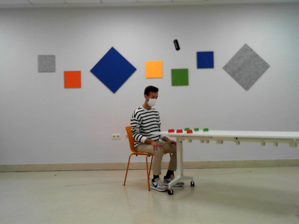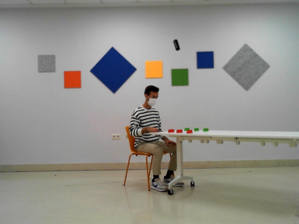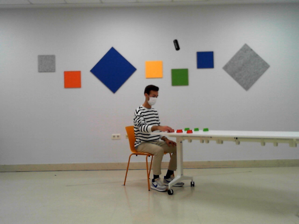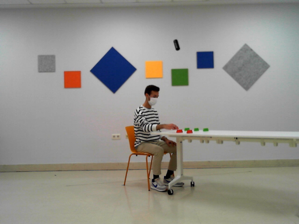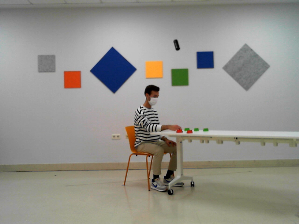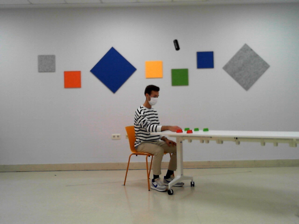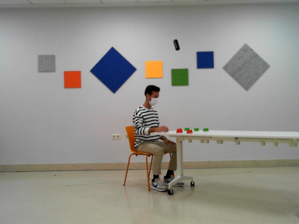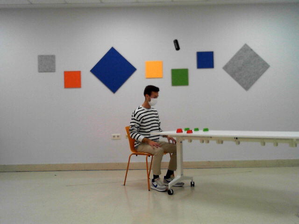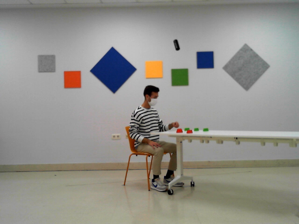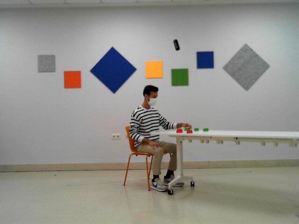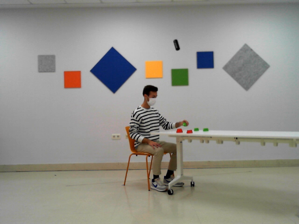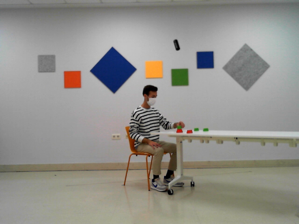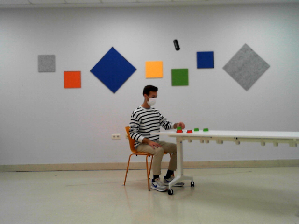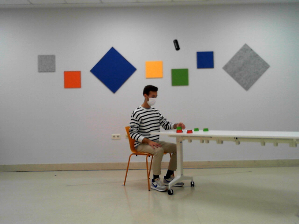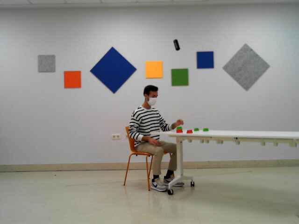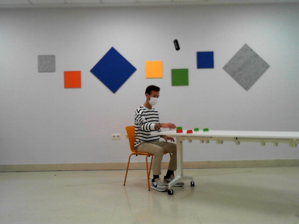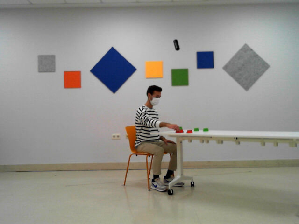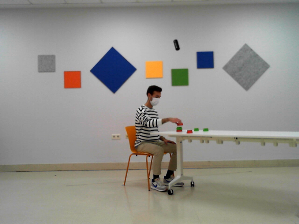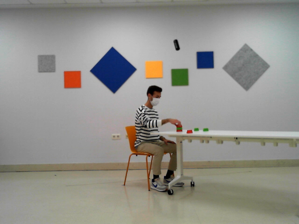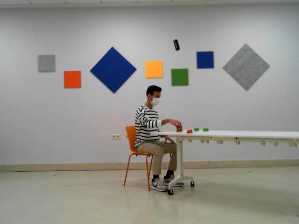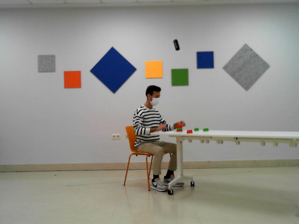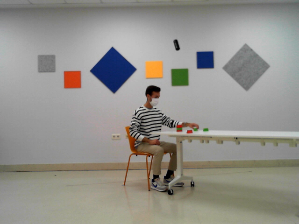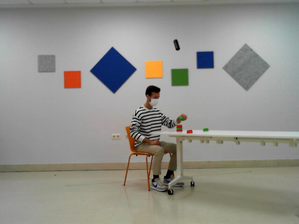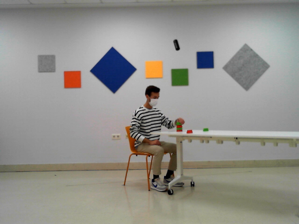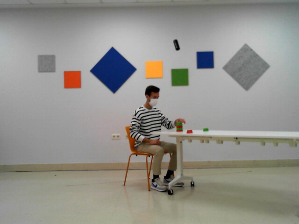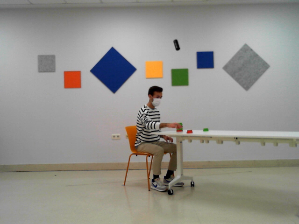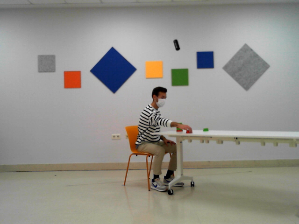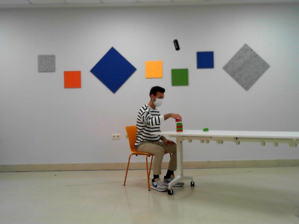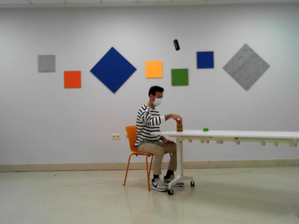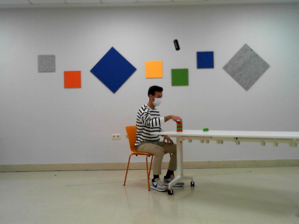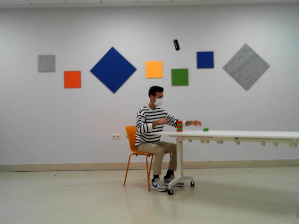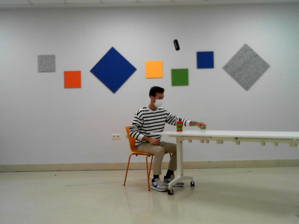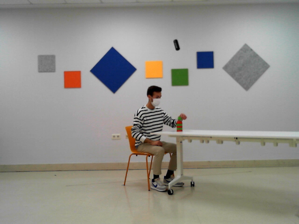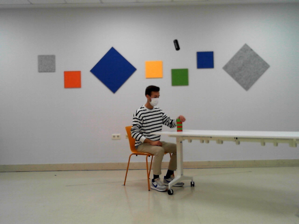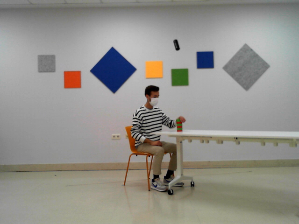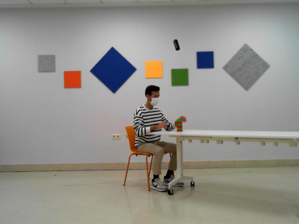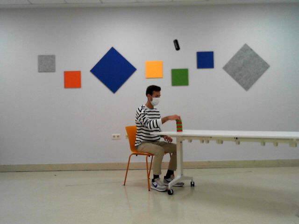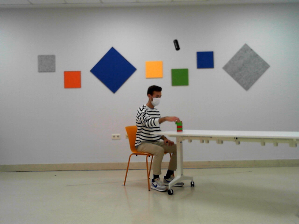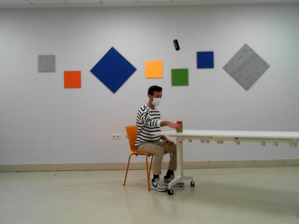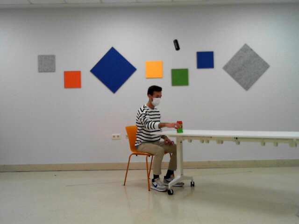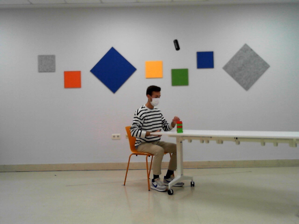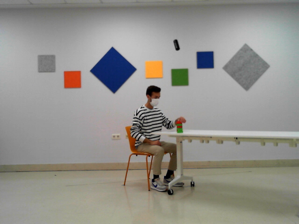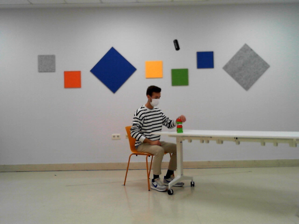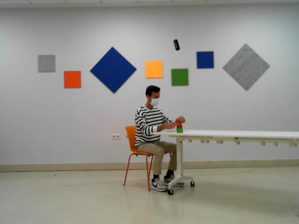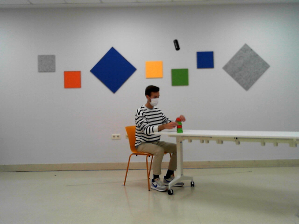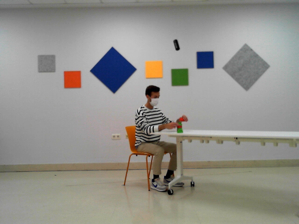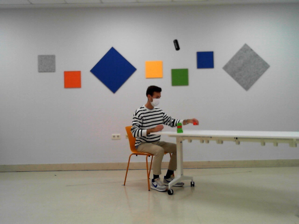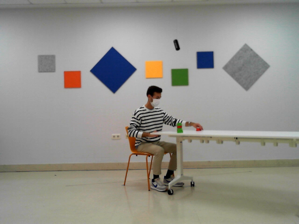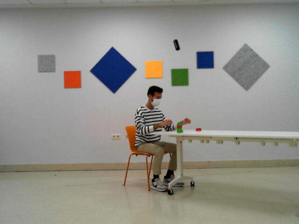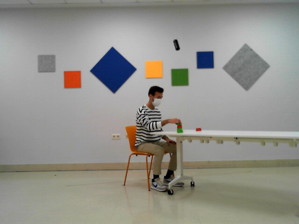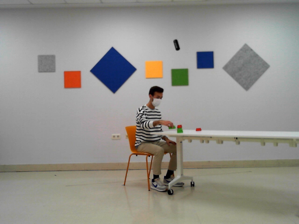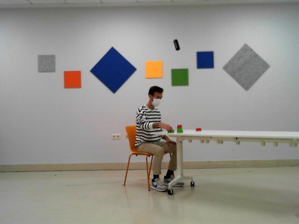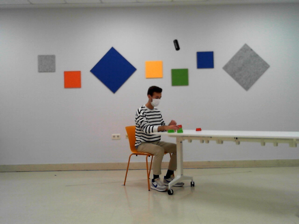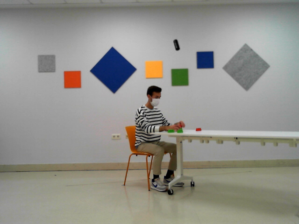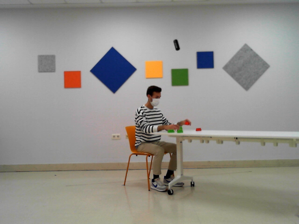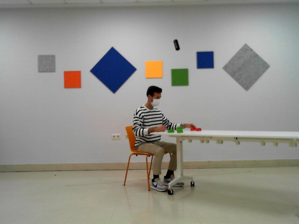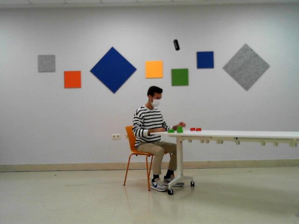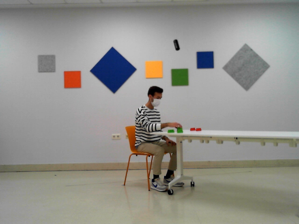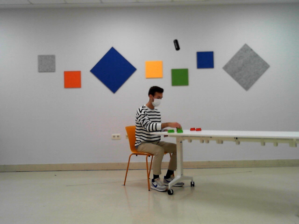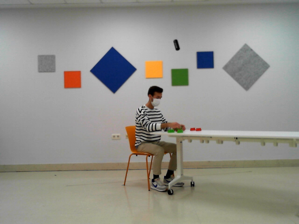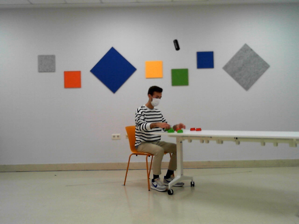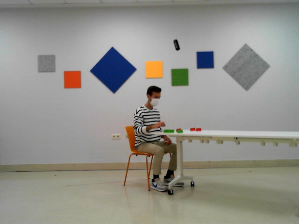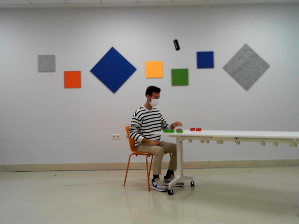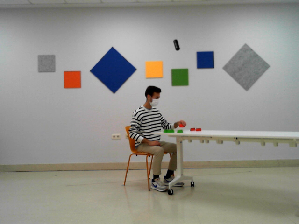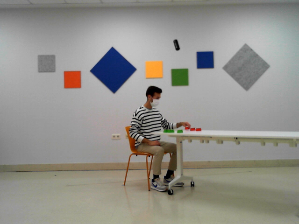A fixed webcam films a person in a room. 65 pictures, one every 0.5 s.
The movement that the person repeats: Assemble and disassemble a 6-piece LEGO tower.
